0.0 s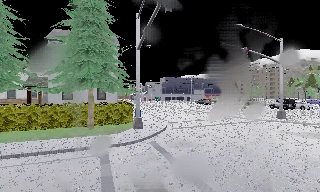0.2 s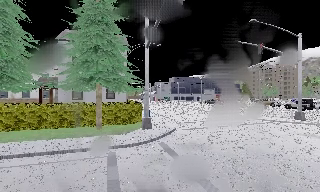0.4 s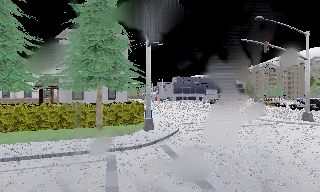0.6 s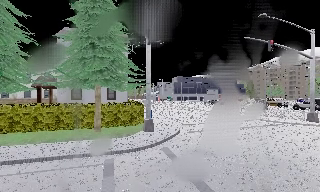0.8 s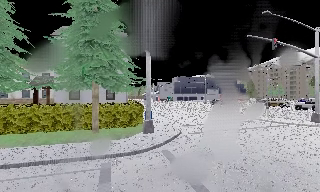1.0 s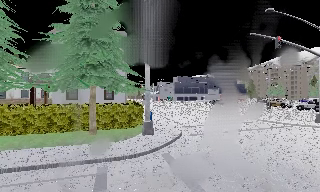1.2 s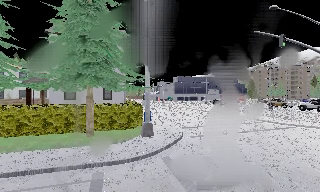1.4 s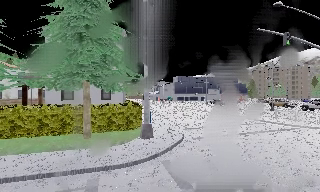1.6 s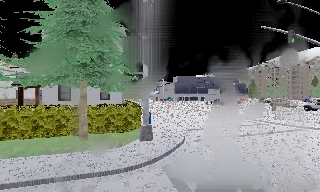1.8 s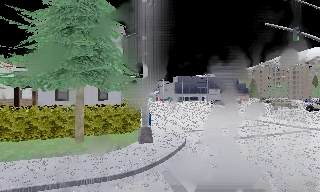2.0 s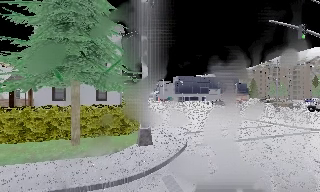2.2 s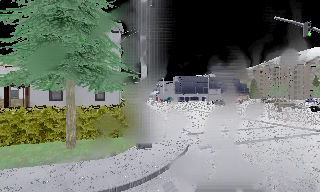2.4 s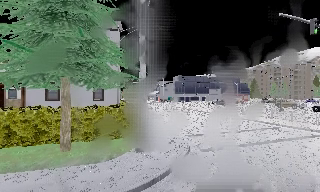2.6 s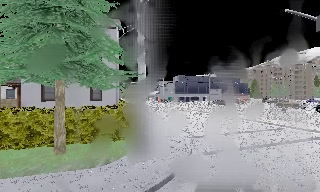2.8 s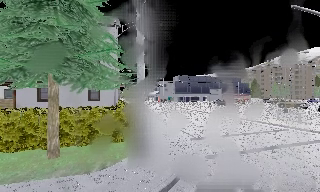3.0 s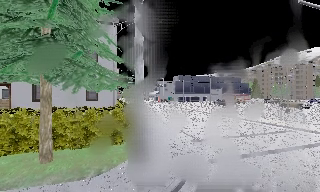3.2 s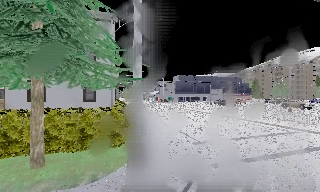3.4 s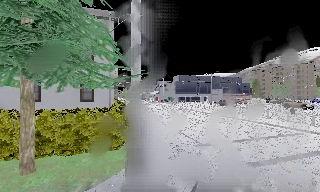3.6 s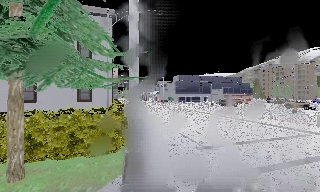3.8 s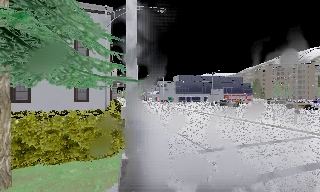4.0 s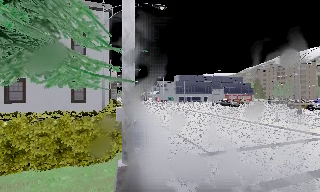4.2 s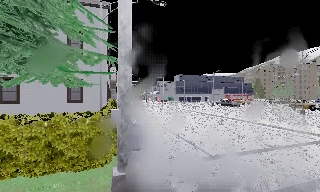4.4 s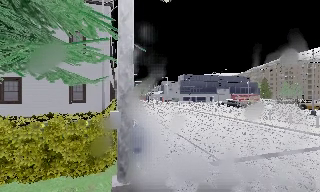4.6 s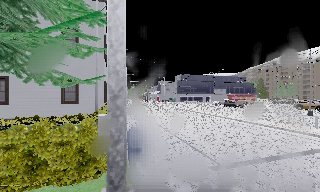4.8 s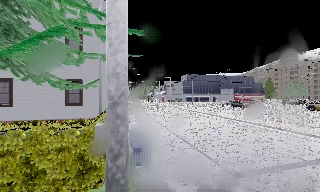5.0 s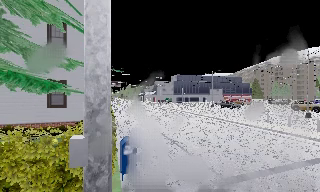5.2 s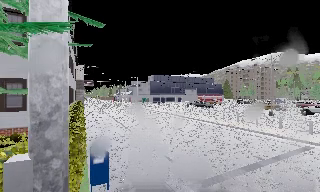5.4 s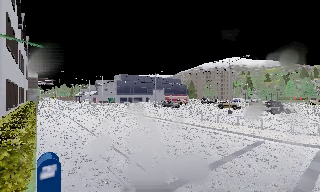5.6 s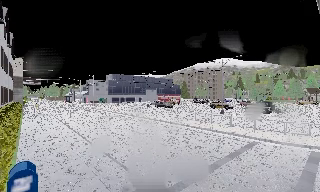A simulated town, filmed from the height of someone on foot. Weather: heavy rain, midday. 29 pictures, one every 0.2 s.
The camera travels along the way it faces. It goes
forward.
0.0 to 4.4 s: The camera travels forward, about 8 m, so what stands in front looms larger.
4.4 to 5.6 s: The scene slides to the left, as the camera pans about 25 degrees to its right. It travels forward, about 2 m, so what stands in front looms larger.
The film runs forward here.
